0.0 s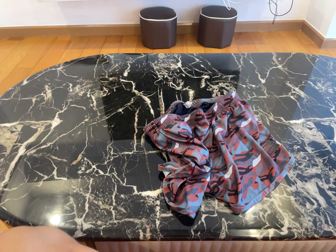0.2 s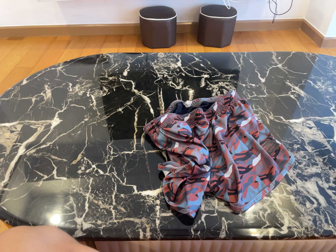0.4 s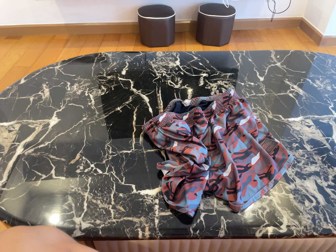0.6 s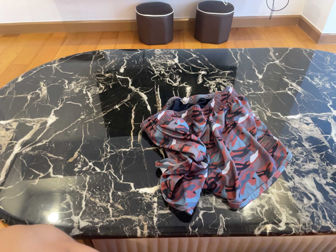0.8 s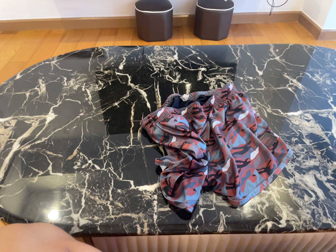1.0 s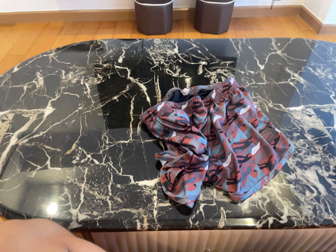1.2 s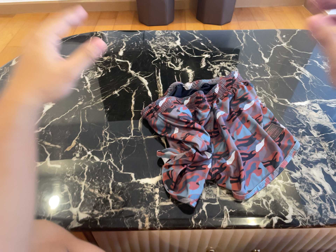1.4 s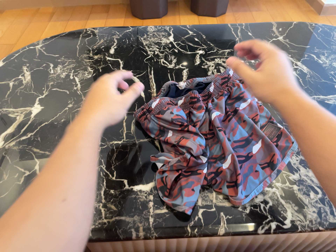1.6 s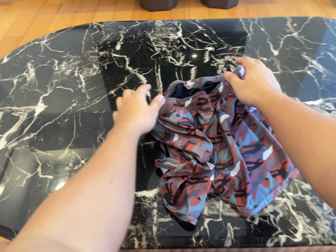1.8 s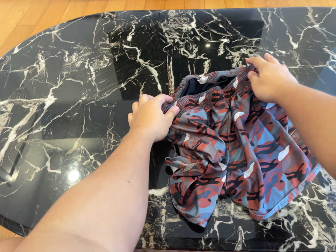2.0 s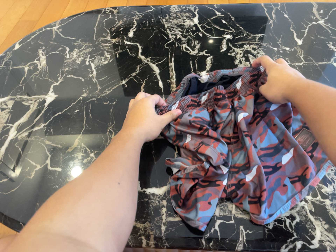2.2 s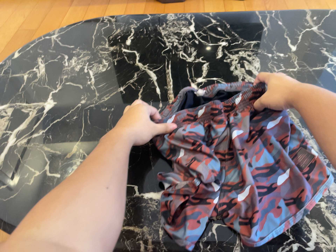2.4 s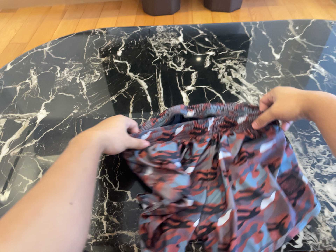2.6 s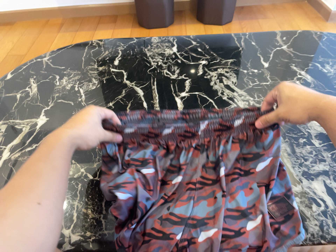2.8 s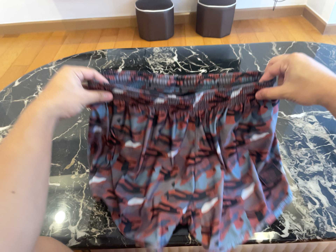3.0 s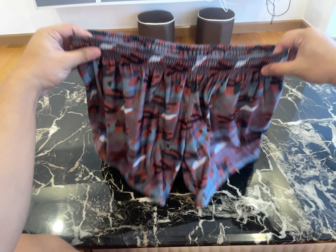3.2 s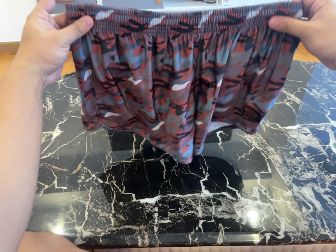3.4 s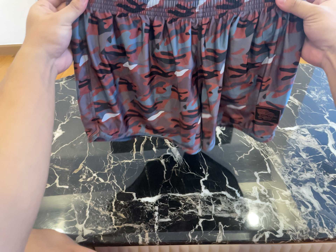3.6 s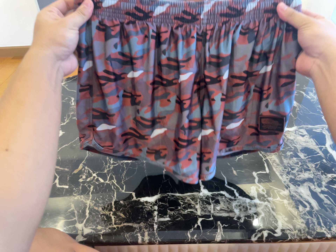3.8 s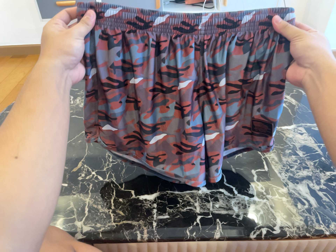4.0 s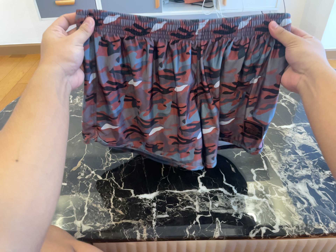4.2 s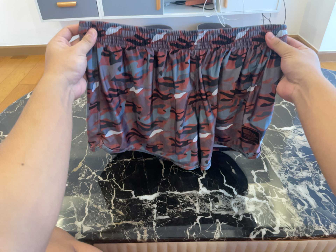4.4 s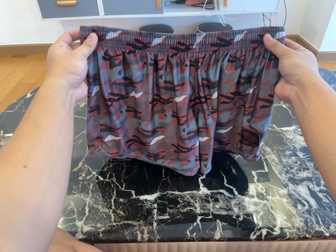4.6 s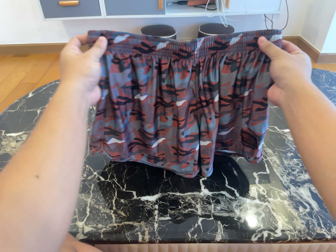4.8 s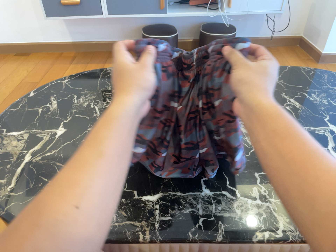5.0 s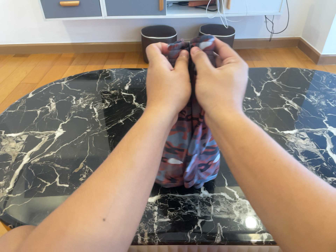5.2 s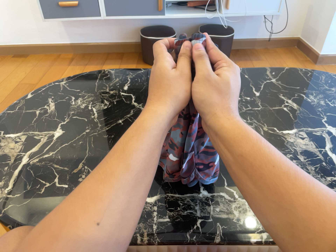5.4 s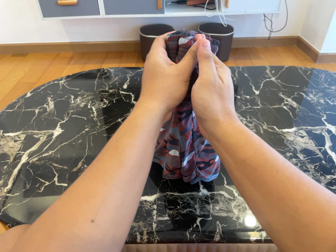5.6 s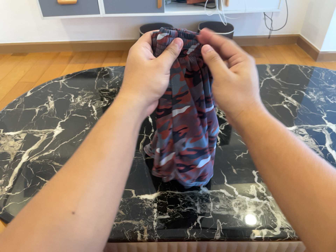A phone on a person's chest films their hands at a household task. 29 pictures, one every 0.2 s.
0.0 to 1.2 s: The camera shifts only a little, or ends up much as it began.
1.2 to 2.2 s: The camera travels forward and toward the top of its view, about 8 cm, so what stands in front looms larger.
2.2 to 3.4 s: The camera travels backward and toward the bottom of its view, about 14 cm, so what stands in front gets smaller. Its aim tips toward the top of its view by about 15 degrees.
3.4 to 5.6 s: The camera keeps its place and its aim.
The film runs forward here.
